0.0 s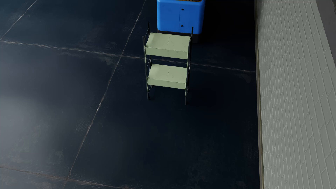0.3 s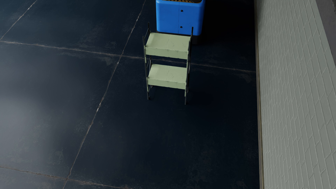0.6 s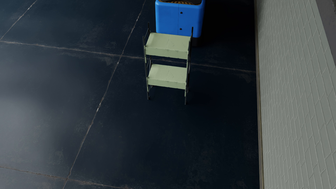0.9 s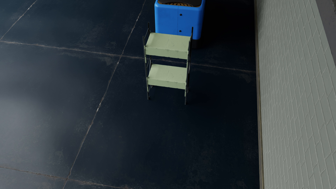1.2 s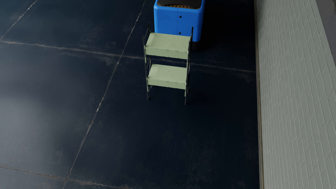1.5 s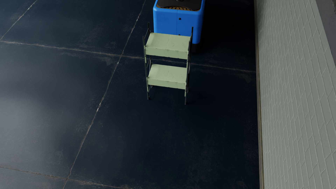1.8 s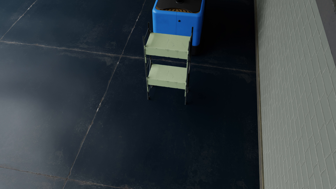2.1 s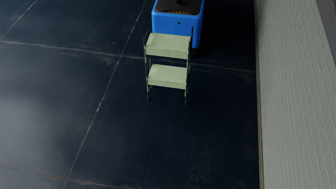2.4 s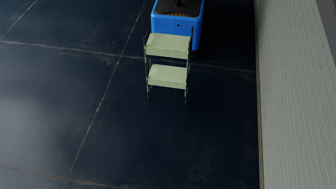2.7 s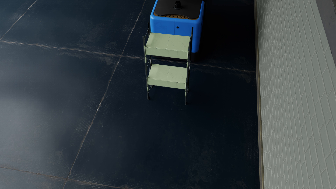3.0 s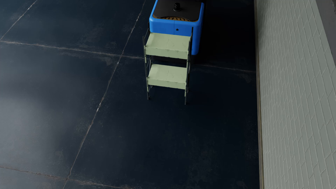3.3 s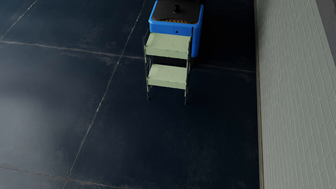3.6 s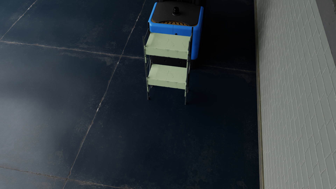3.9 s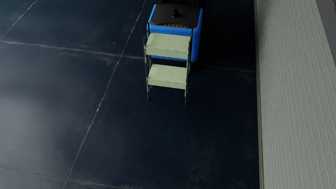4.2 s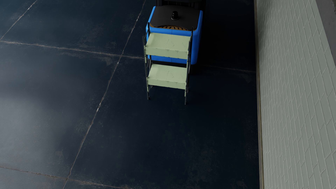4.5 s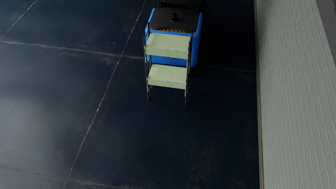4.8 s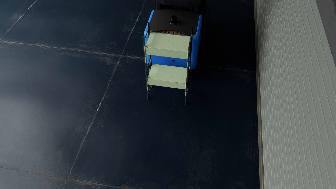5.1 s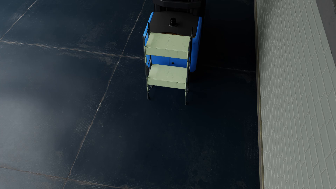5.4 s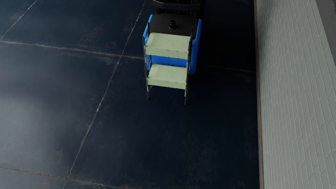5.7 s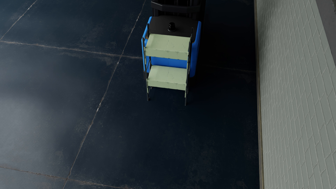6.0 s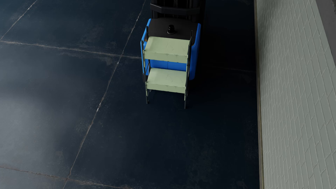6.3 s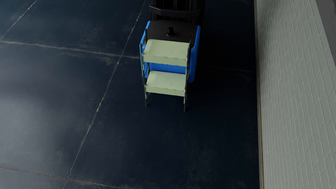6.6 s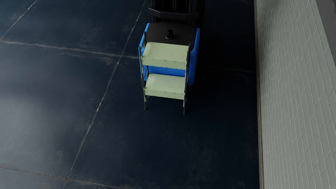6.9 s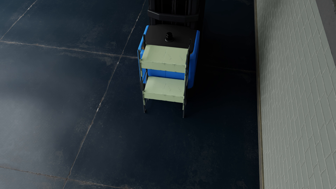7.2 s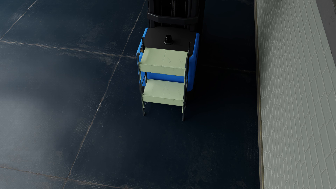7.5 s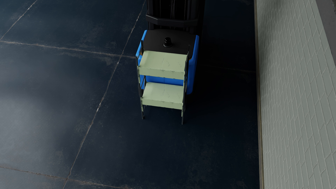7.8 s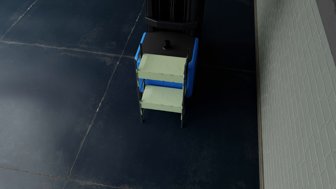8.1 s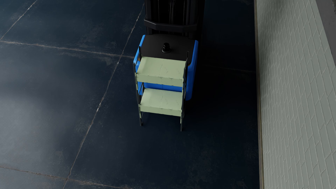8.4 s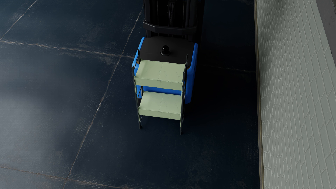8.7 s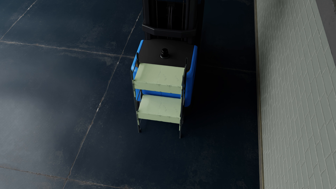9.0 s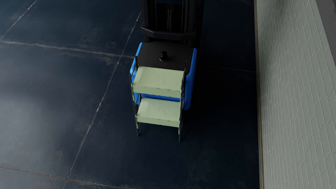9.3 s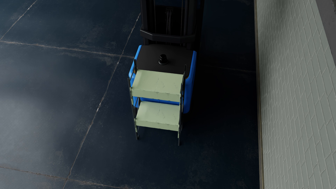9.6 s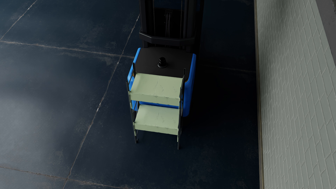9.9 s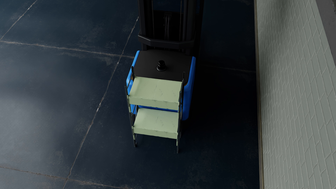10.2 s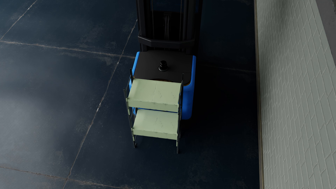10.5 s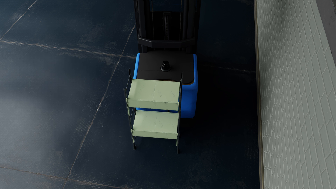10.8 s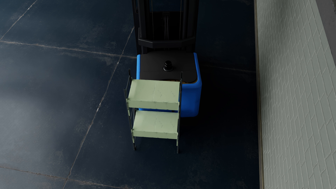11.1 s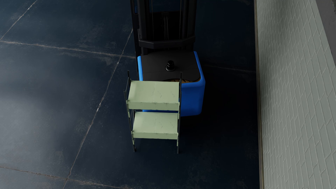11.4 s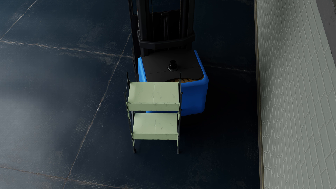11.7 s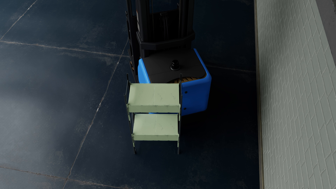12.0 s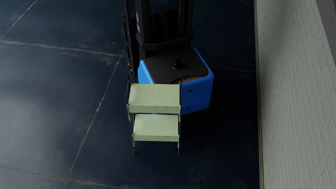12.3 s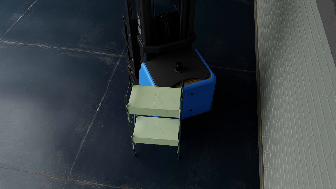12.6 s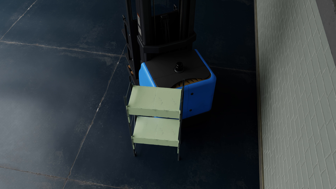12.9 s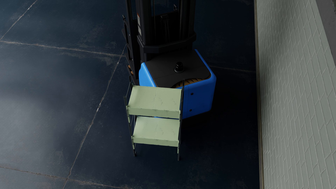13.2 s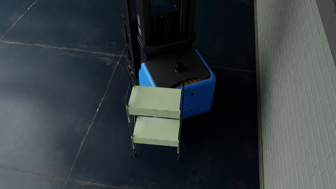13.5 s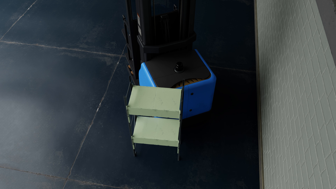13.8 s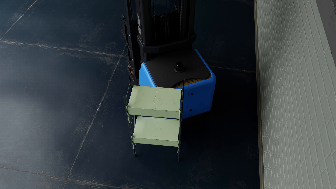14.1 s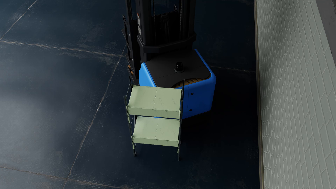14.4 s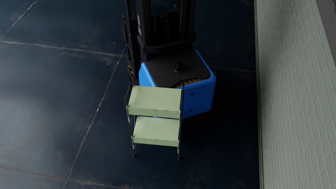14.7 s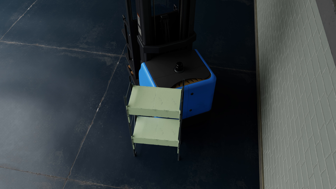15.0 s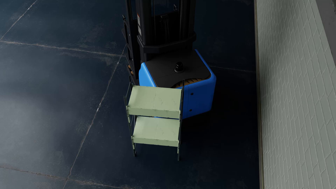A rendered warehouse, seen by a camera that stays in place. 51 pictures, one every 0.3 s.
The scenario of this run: A forklift runs into an object in its way.
